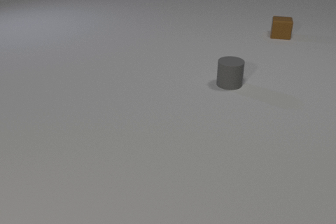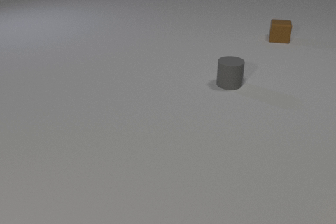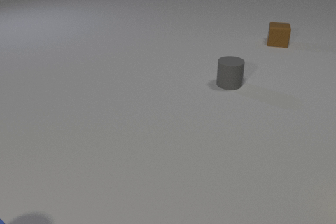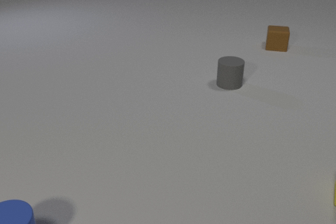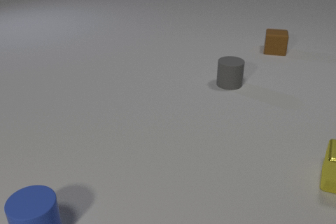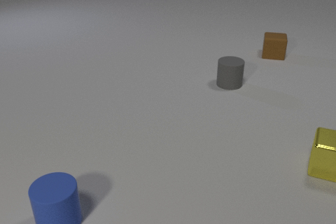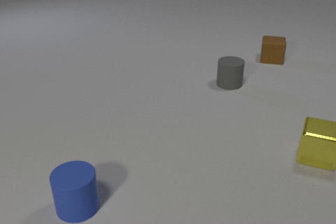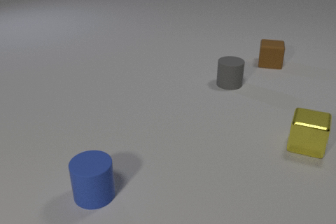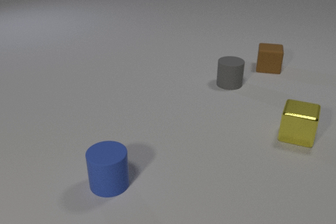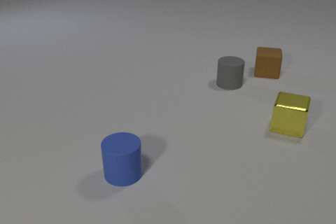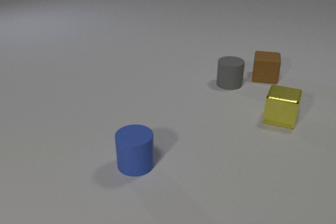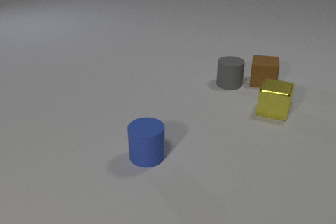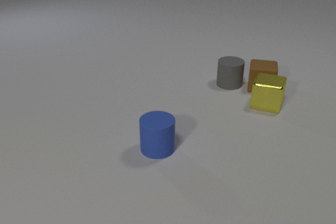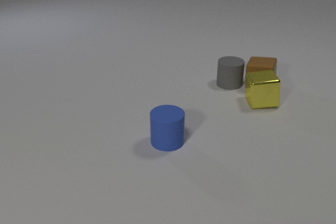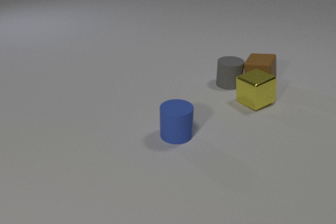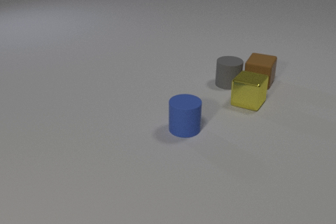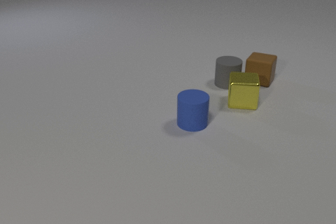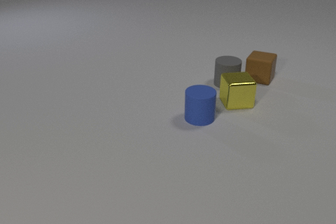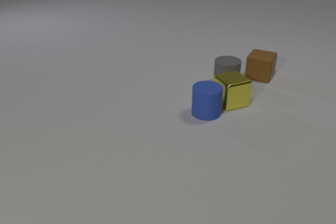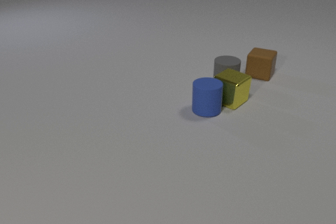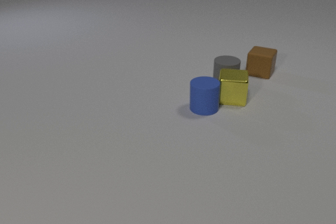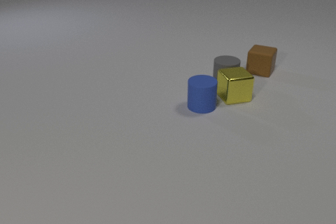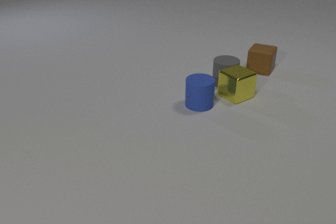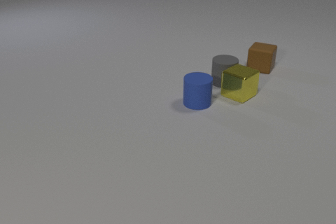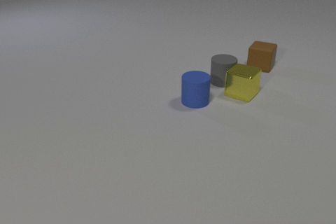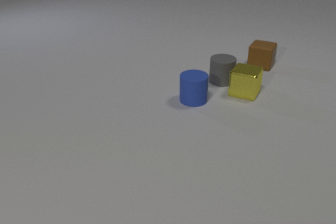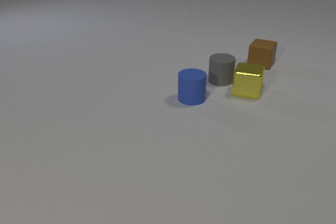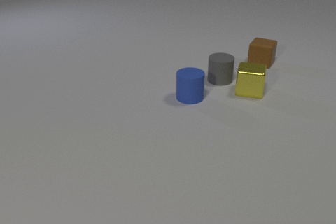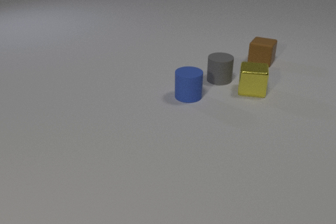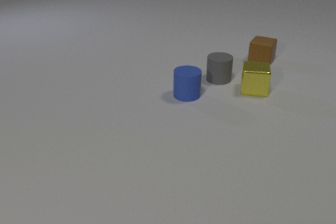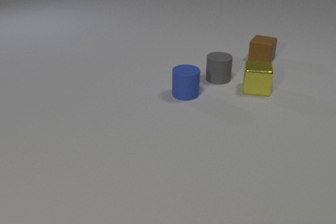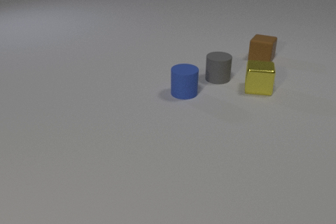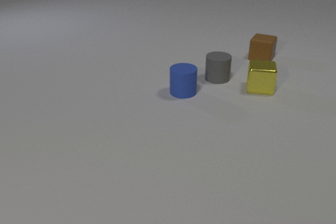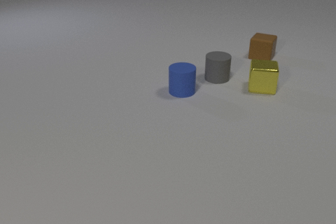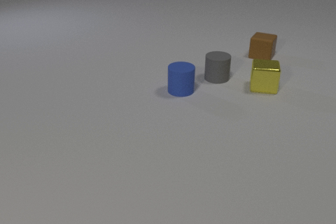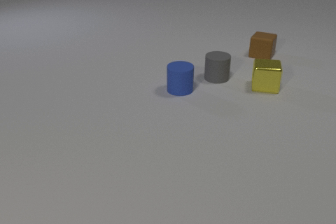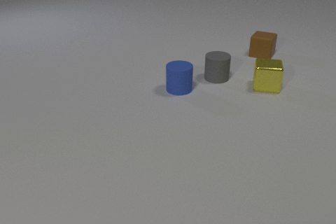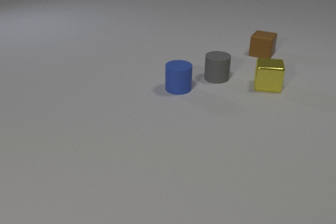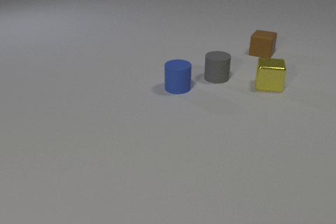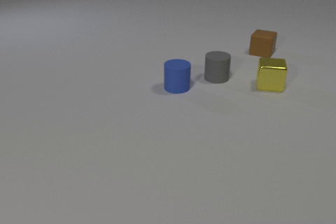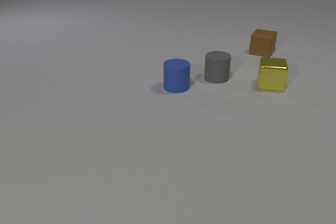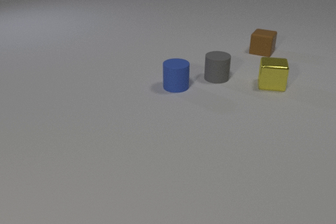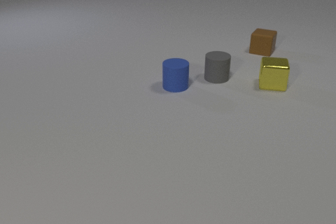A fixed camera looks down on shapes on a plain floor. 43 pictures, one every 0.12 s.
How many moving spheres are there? 0.
How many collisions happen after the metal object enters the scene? 4.
What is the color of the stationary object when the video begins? gray.
0.00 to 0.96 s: The yellow metal cube comes in at the right edge, slides away from the camera and to the left. The brown rubber cube slides toward the camera. The blue rubber cylinder comes in at the bottom edge, slides to the right and away from the camera.
0.96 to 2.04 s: The yellow metal cube slides to the left and away from the camera, spins so that its near face slides to the right, counterclockwise seen from above. The brown rubber cube slides toward the camera. The blue rubber cylinder slides away from the camera and to the right. The yellow metal cube and the brown rubber cube collide. The brown rubber cube and the gray rubber cylinder collide.
2.04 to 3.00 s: The yellow metal cube slides away from the camera, spins so that its near face slides to the right, counterclockwise seen from above. The brown rubber cube slides away from the camera. The blue rubber cylinder slides away from the camera. The gray rubber cylinder moves, and ends about where it began. The yellow metal cube and the blue rubber cylinder collide. The yellow metal cube and the gray rubber cylinder collide.
3.00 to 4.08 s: The yellow metal cube slides to the right and away from the camera. The brown rubber cube slides away from the camera. The blue rubber cylinder slides away from the camera and to the left. The gray rubber cylinder slides away from the camera.
4.08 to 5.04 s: The yellow metal cube slides to the right and away from the camera. The brown rubber cube slides away from the camera. The blue rubber cylinder slides away from the camera and to the left.
